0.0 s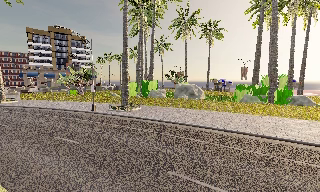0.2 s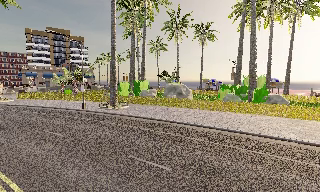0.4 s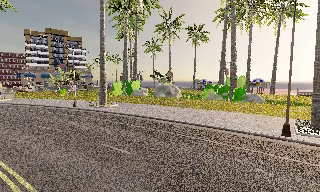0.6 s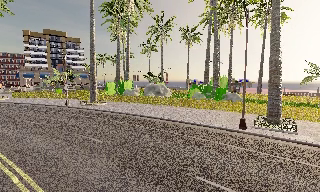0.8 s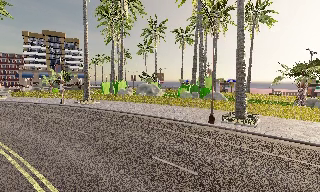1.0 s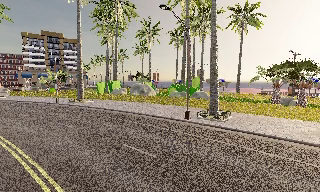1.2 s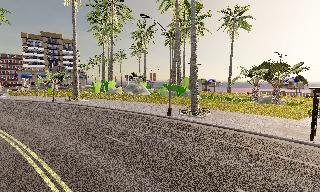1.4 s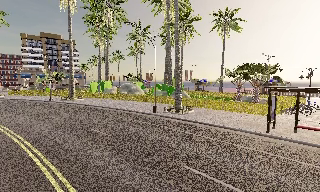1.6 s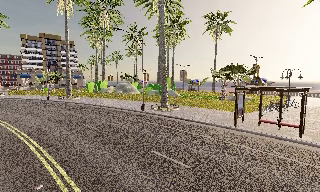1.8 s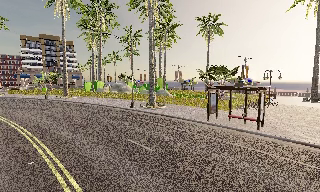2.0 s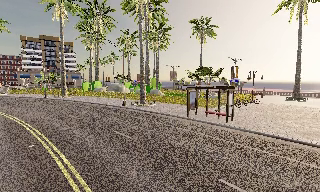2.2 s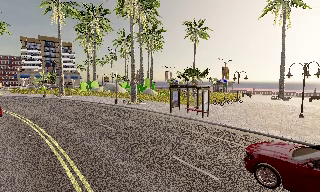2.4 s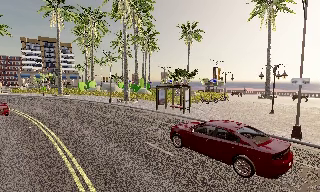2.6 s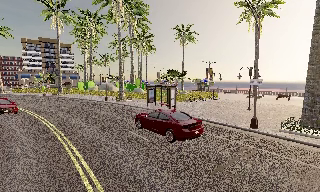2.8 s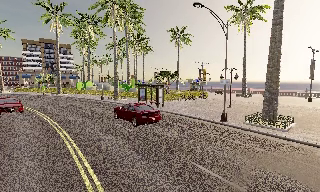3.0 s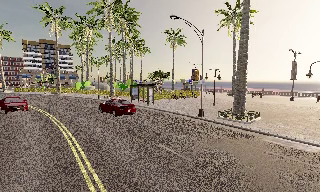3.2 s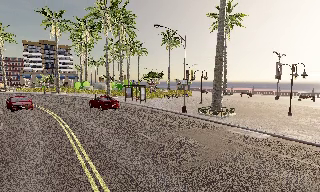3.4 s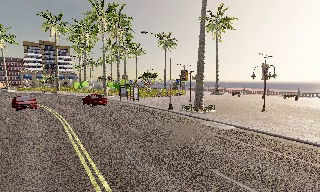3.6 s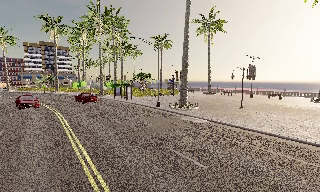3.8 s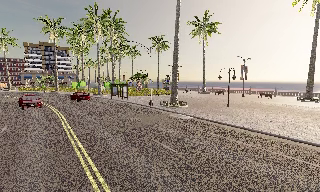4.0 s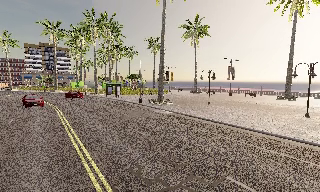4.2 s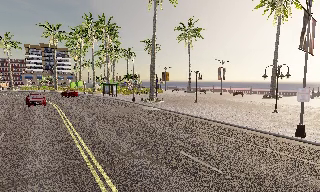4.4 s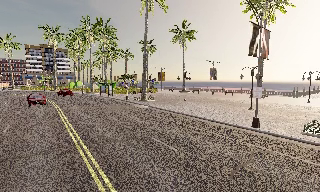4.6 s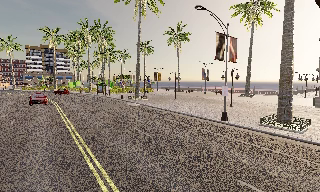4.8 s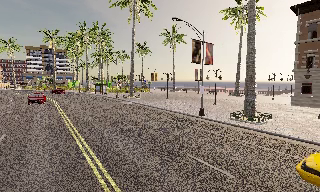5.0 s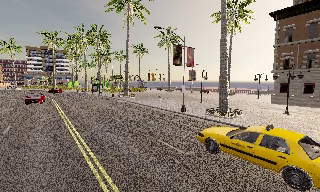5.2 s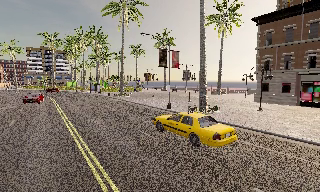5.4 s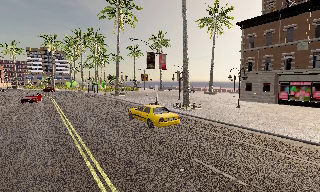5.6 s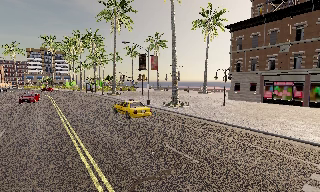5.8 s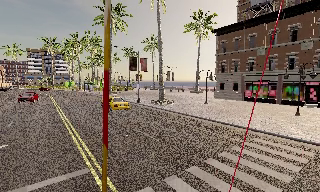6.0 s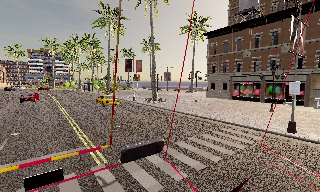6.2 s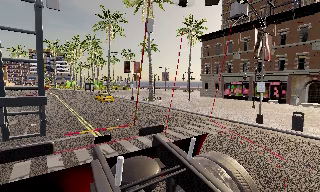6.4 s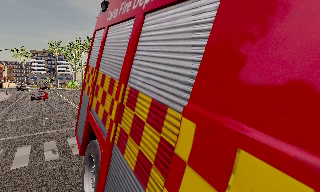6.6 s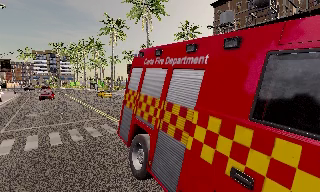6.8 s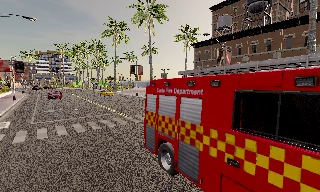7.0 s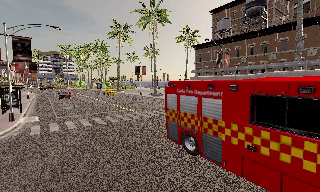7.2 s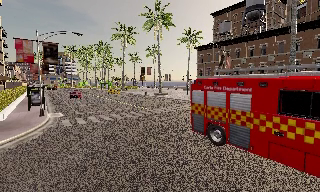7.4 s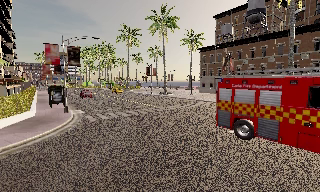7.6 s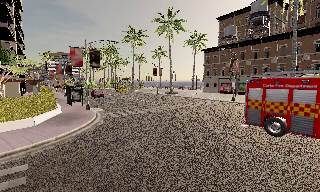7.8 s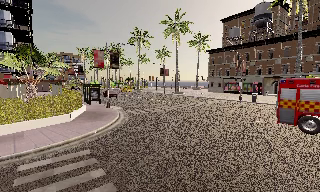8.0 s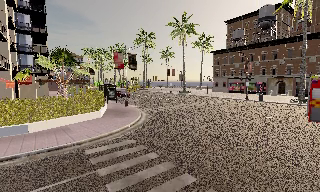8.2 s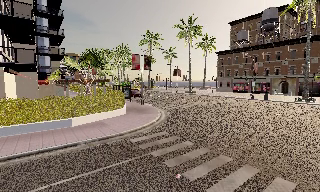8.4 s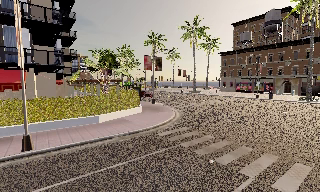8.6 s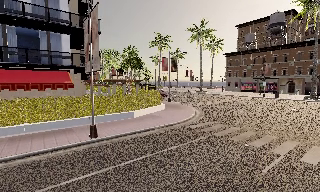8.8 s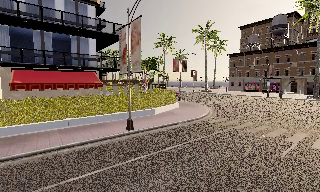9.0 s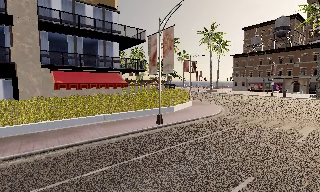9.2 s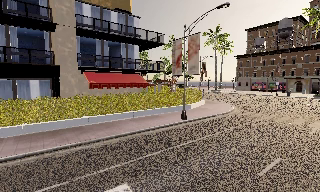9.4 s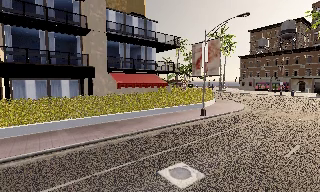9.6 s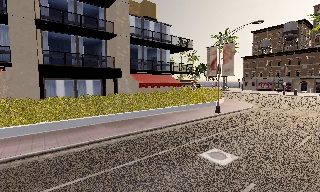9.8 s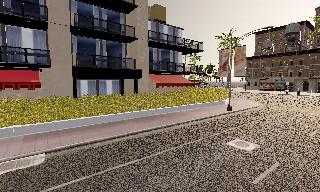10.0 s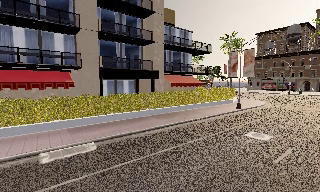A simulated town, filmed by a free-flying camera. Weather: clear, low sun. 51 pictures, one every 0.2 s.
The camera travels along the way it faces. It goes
backward.
0.0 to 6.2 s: The camera travels backward and to its right, about 65 m, so what stands in front gets smaller.
6.2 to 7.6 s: The camera travels backward, about 14 m, so what stands in front gets smaller.
7.6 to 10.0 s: The camera travels to its left and backward, about 25 m, so close, fixed things drift to the right.
The film runs forward here.
